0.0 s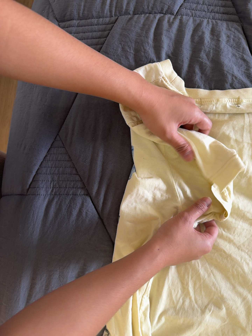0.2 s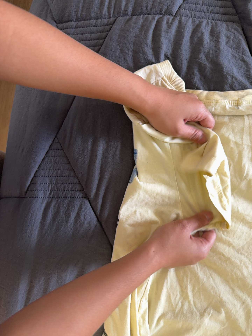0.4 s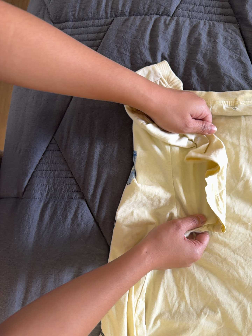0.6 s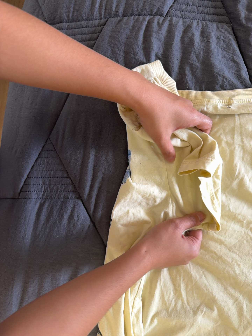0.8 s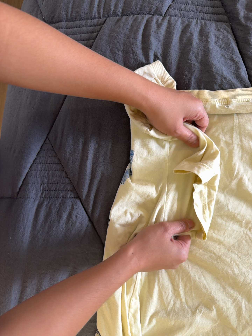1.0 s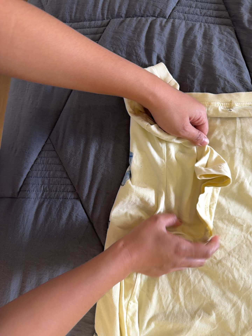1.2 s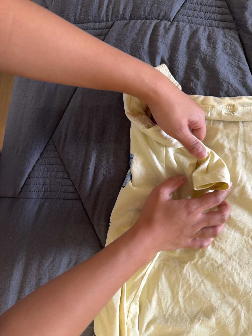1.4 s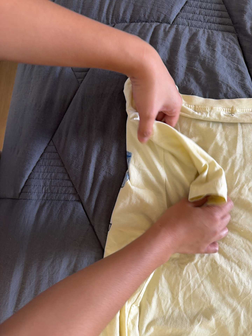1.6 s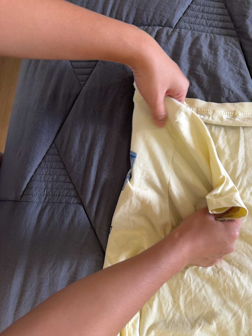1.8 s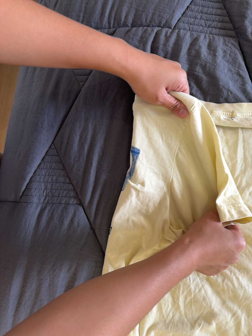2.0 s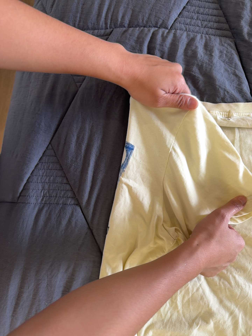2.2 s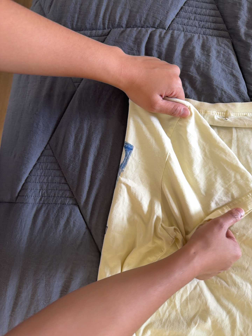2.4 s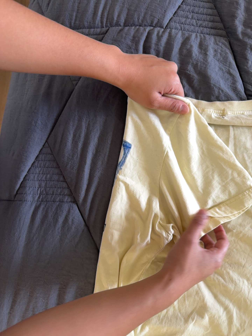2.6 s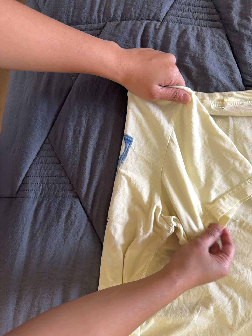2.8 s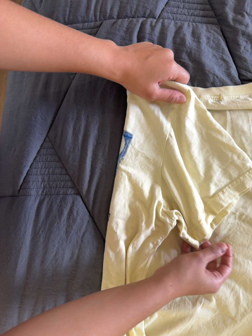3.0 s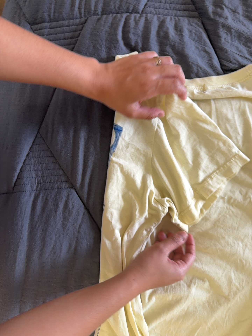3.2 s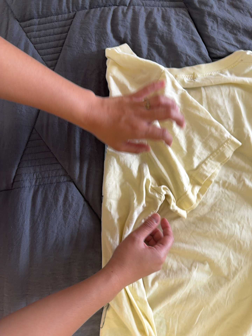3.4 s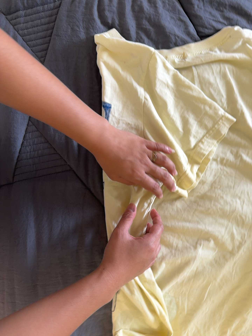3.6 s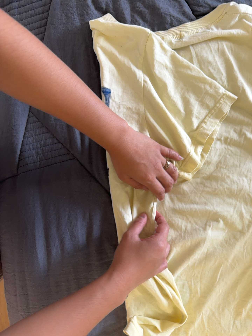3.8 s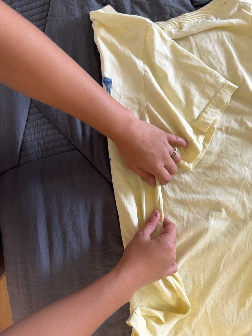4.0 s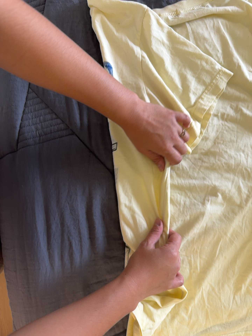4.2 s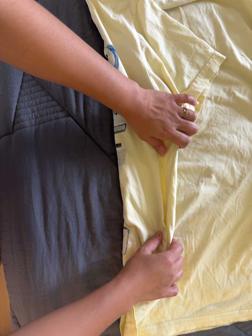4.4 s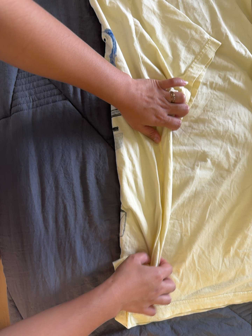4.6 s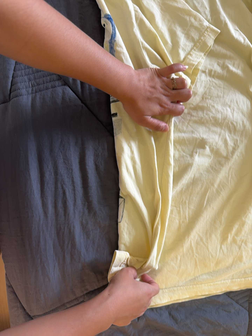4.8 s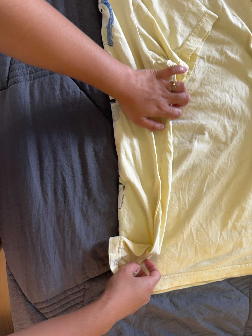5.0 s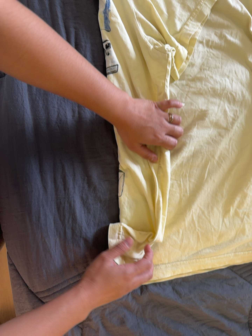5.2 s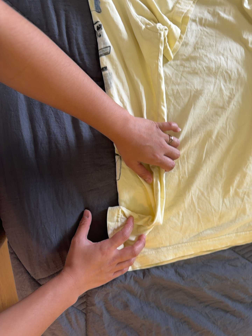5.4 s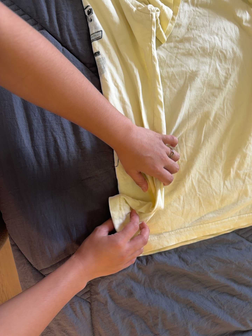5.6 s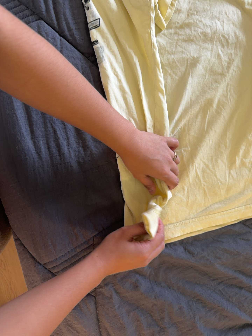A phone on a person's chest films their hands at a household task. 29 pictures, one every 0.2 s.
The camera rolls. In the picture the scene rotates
counterclockwise.
0.0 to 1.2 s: The camera shifts only a little, or ends up much as it began.
1.2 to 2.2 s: The camera keeps its place and its aim.
2.2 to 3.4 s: The camera travels toward the bottom of its view, about 7 cm, so close, fixed things drift upward. It rolls about its line of sight by about 15 degrees, and the scene rotates counterclockwise.
3.4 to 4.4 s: The camera travels toward the bottom of its view, about 12 cm, so close, fixed things drift upward.
4.4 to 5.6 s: The camera travels toward the bottom of its view, about 12 cm, so close, fixed things drift upward. It rolls about its line of sight by about 10 degrees, and the scene rotates counterclockwise.
The film runs forward here.
